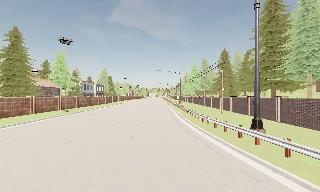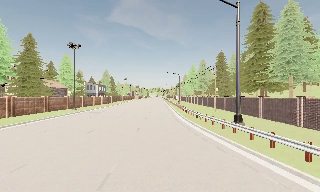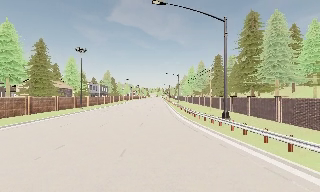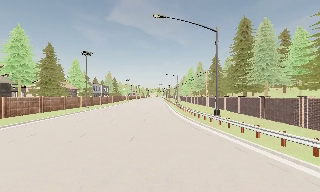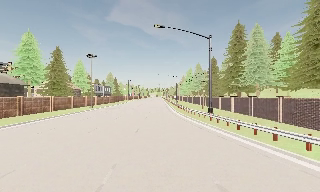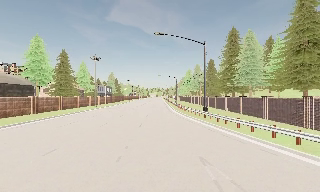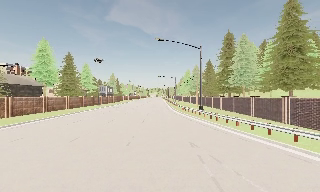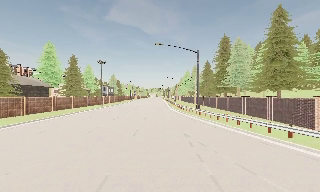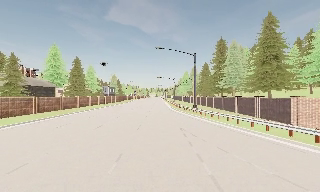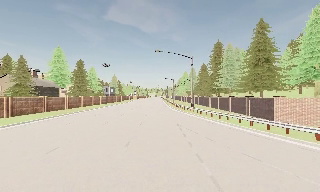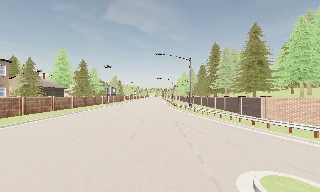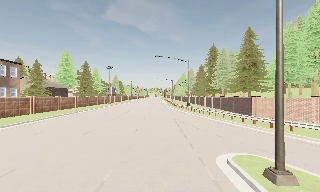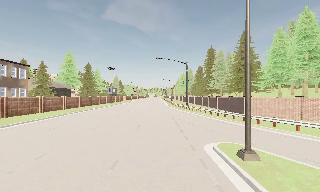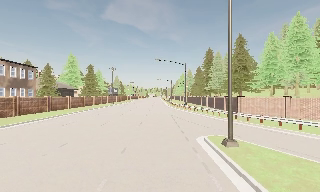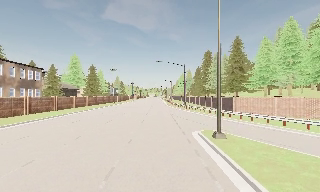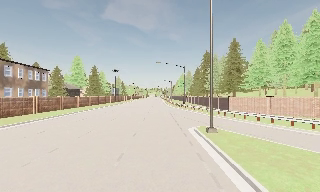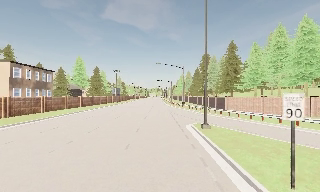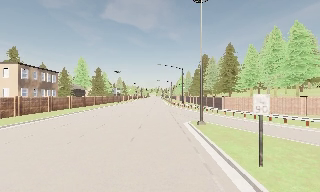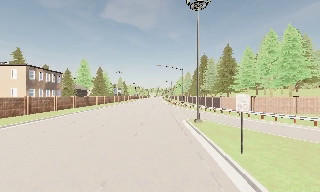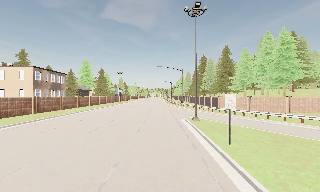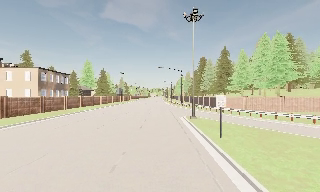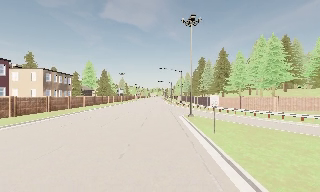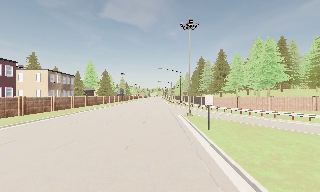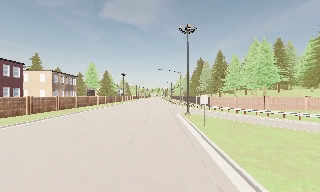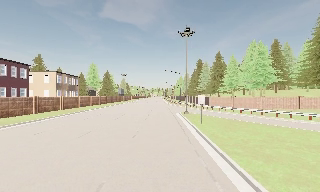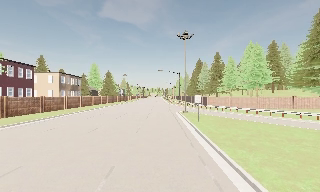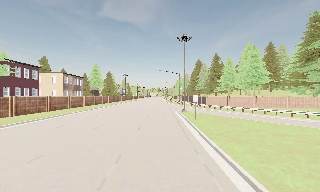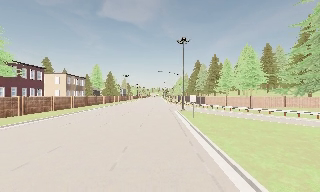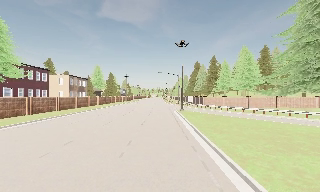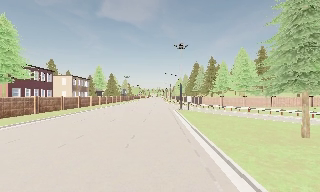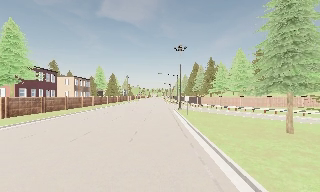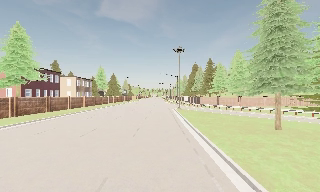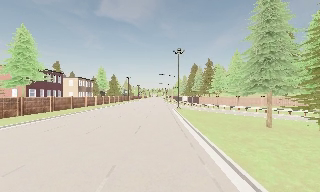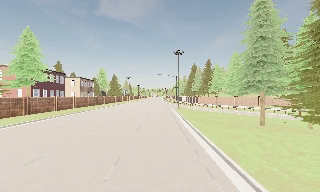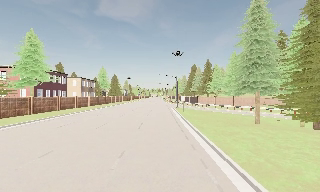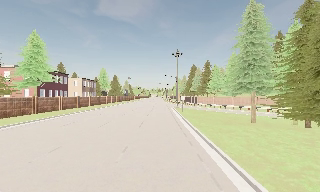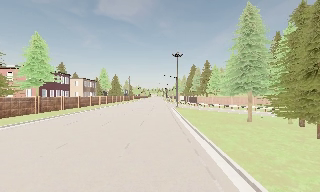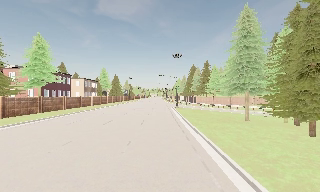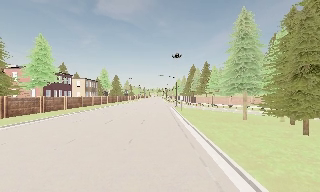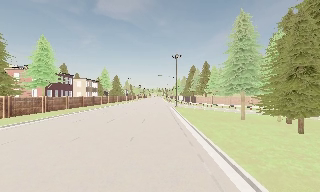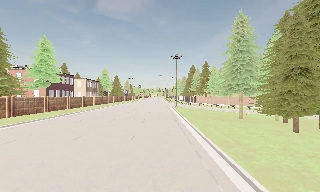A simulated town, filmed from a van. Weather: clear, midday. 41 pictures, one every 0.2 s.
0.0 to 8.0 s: The camera travels backward, about 55 m, so what stands in front gets smaller. It loses speed.
The film runs backward here.
